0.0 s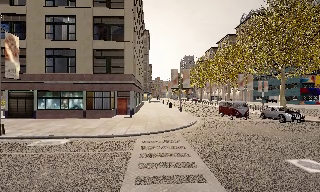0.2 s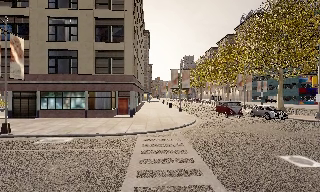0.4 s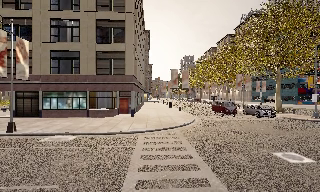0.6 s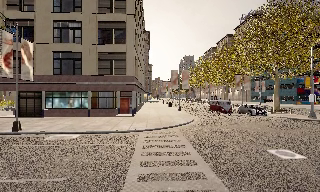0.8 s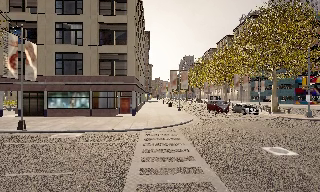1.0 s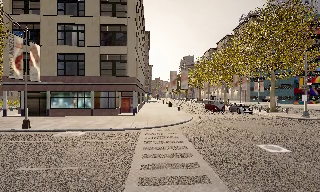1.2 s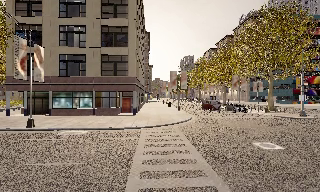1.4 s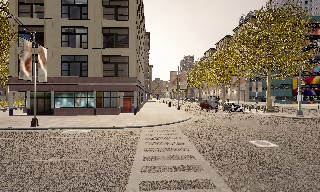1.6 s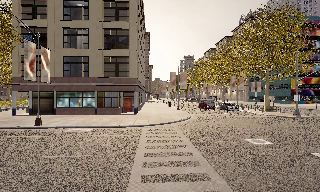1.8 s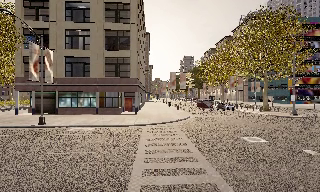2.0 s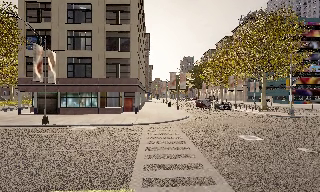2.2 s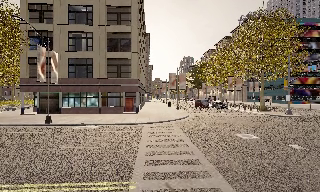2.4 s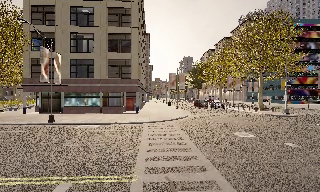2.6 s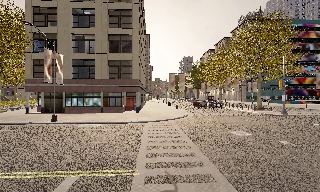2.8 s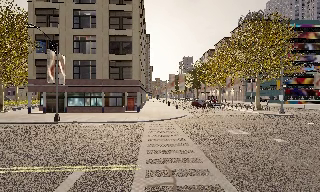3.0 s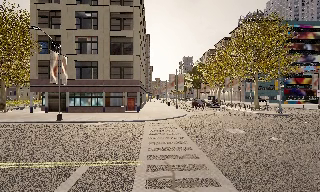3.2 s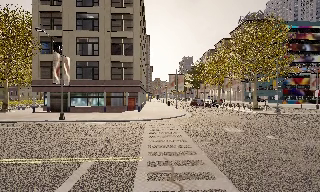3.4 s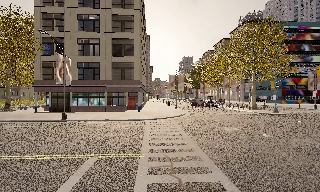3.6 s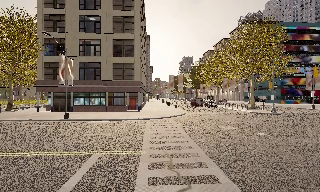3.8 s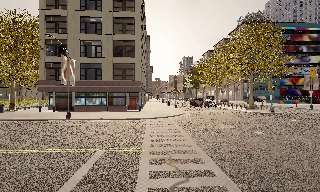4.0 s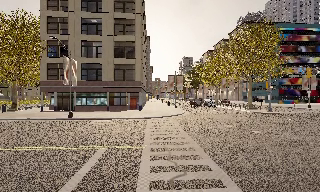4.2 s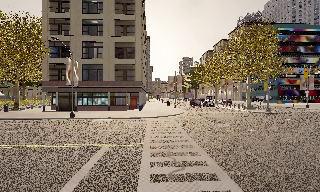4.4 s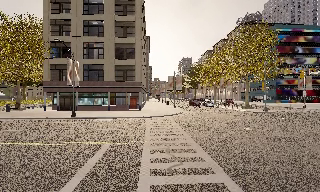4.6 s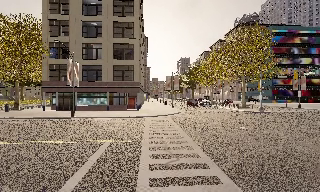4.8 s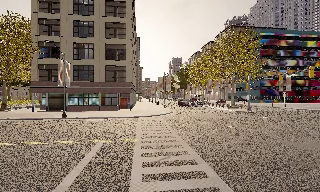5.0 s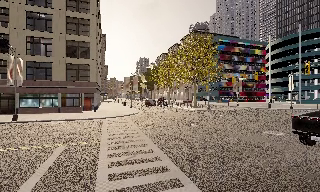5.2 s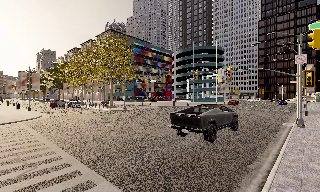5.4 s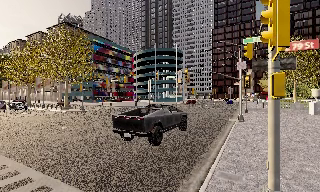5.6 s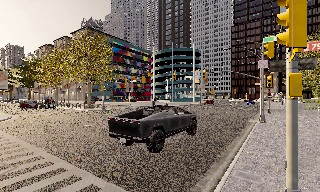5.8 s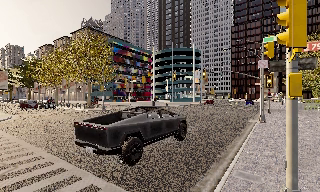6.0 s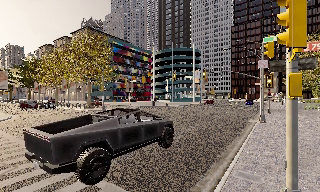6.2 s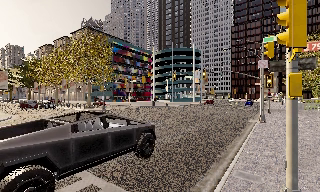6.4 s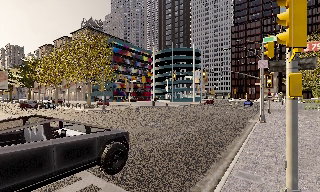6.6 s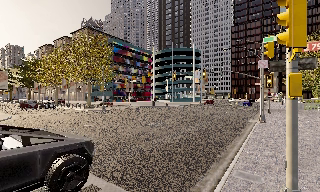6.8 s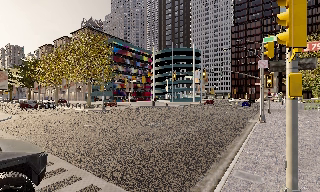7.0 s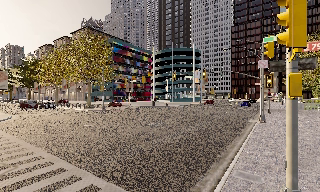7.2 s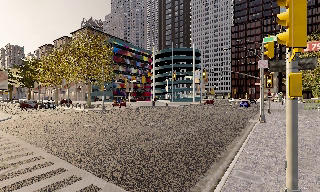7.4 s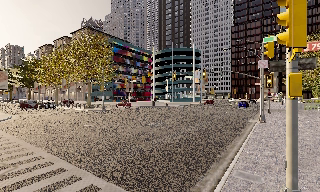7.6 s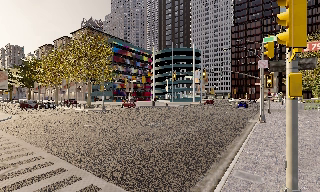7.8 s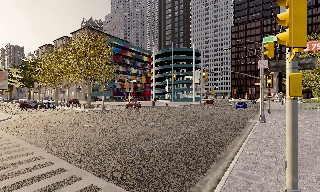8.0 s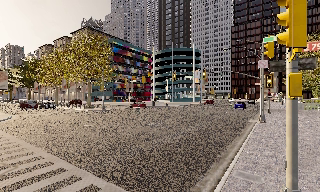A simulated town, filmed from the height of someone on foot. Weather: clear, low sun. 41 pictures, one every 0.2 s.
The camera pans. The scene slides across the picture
to the left.
The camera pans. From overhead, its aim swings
clockwise.
0.0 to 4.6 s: The camera travels backward, about 9 m, so what stands in front gets smaller.
4.6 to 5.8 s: The camera swings to its right by about 50 degrees, and the scene slides to the left. It travels backward, about 2 m. It loses speed.
5.8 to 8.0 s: The camera keeps its place and its aim.
The film runs backward here.
